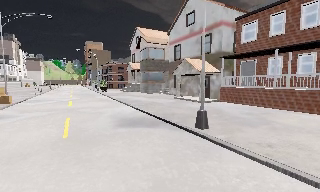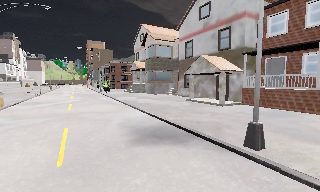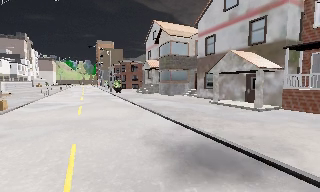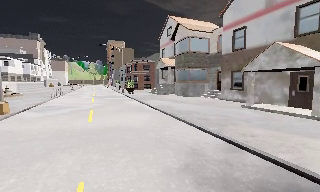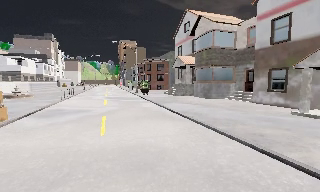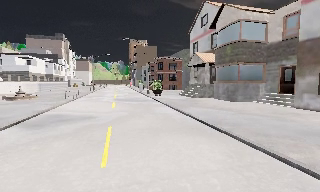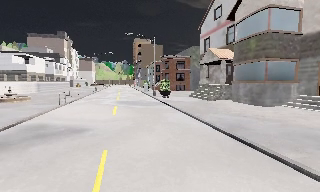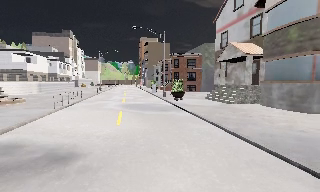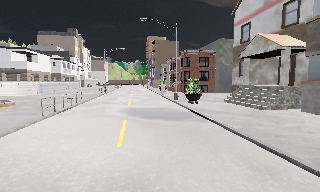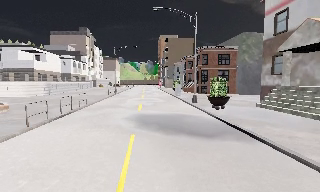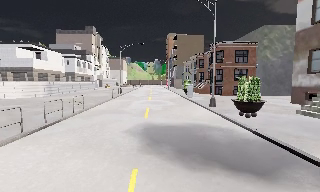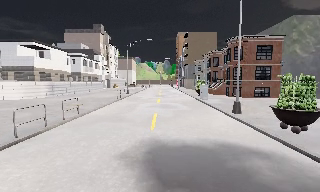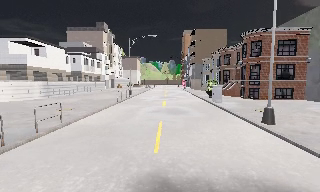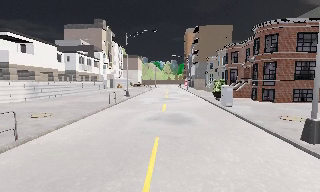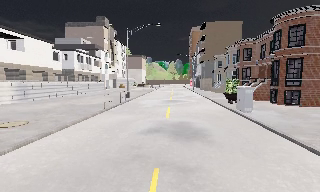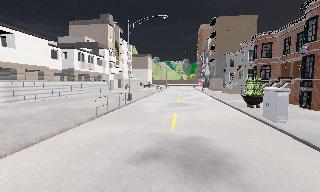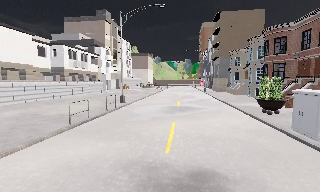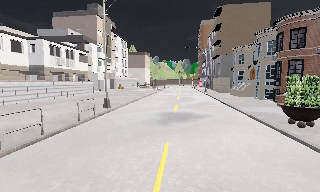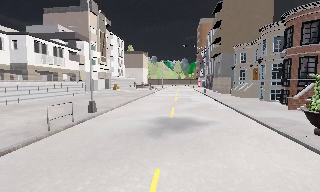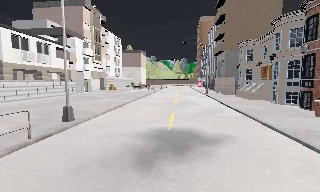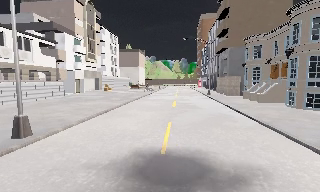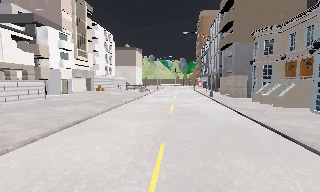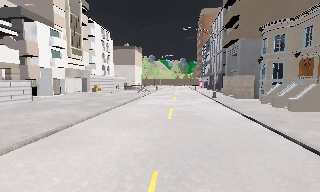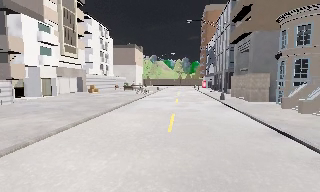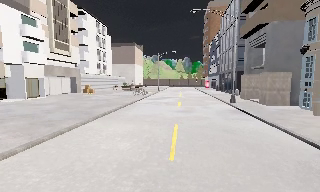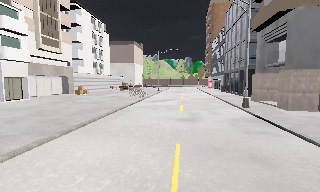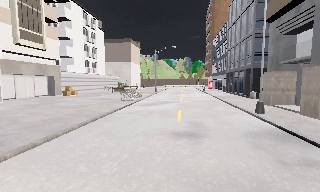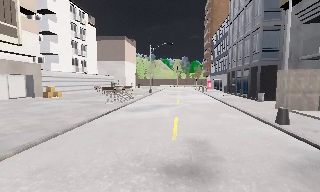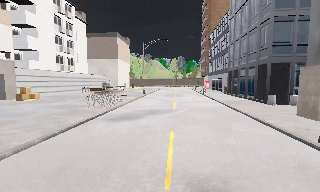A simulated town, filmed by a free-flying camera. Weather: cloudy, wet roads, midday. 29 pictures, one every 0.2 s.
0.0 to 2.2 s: The scene slides to the right, as the camera pans about 30 degrees to its left. It travels forward, about 25 m, so what stands in front looms larger.
2.2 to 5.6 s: The camera travels forward, about 35 m, so what stands in front looms larger.
The film runs backward here.
